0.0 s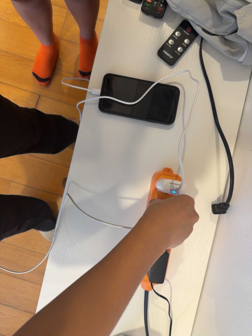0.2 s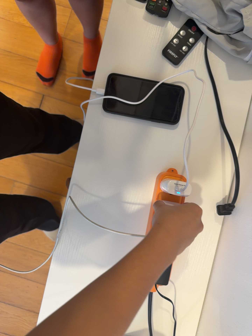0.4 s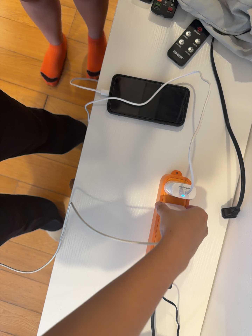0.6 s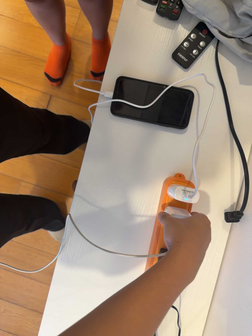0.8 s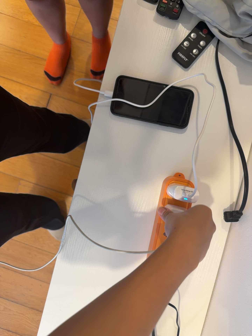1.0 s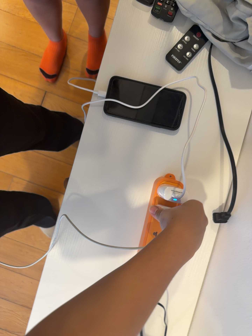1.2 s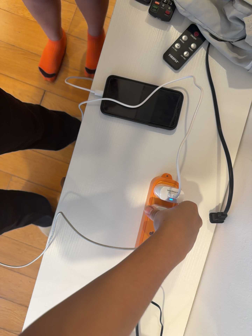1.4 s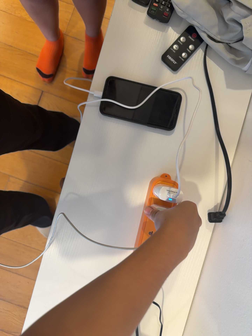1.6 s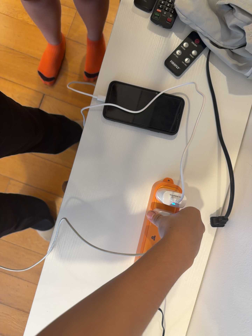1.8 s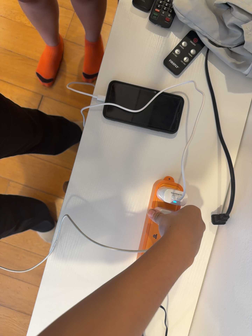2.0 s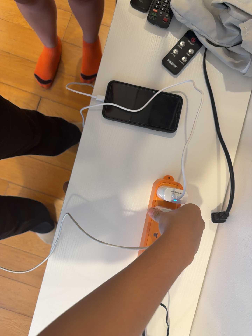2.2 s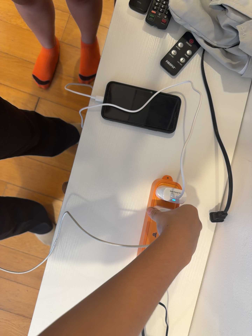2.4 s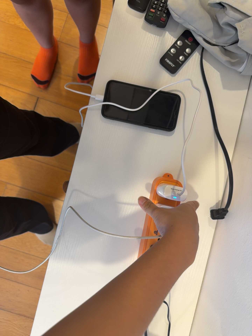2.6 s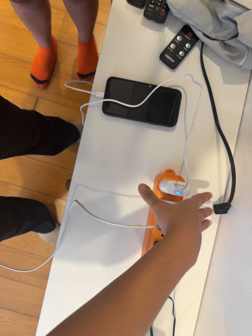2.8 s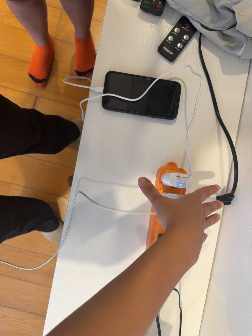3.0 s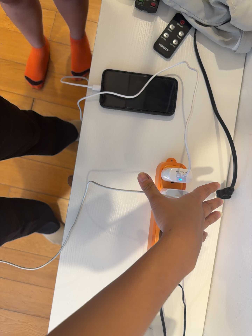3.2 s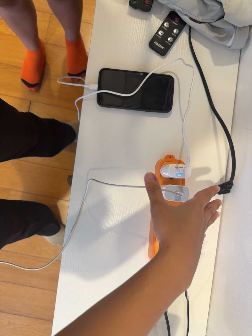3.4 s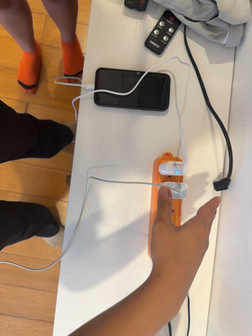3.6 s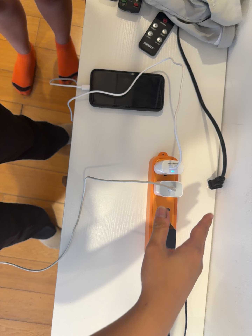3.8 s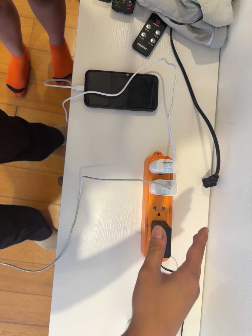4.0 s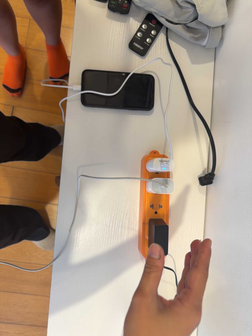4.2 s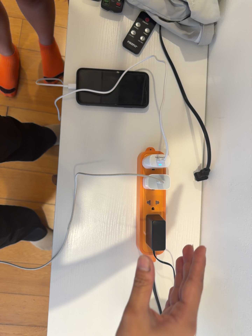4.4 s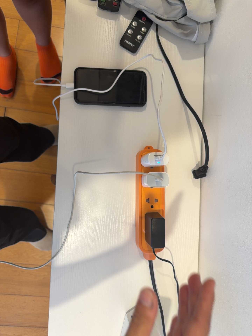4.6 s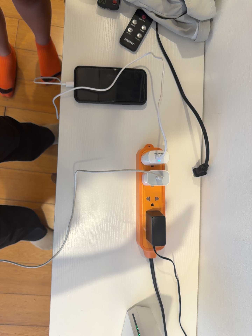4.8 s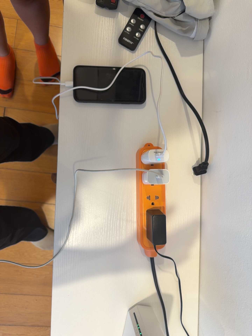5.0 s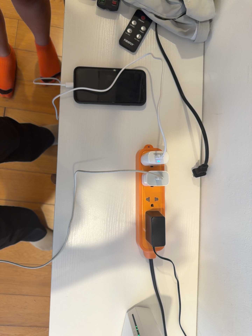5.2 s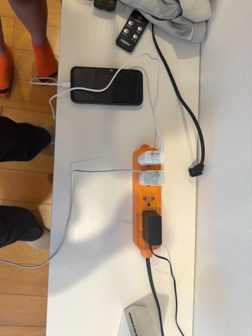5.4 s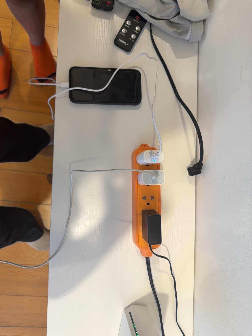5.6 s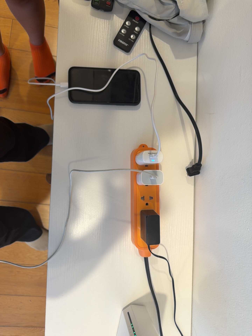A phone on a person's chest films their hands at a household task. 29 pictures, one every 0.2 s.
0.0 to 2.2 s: The camera shifts only a little, or ends up much as it began.
2.2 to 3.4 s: The camera rolls about its line of sight by about 10 degrees, and the scene rotates counterclockwise.
3.4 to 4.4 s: The camera shifts only a little, or ends up much as it began.
4.4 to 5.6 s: The camera keeps its place and its aim.
The film runs forward here.
